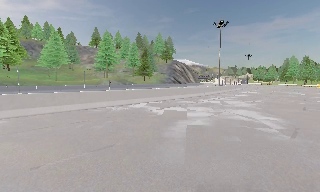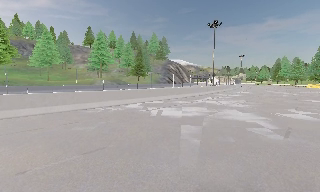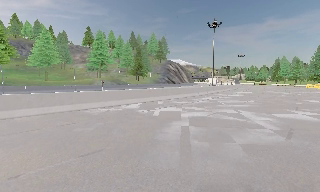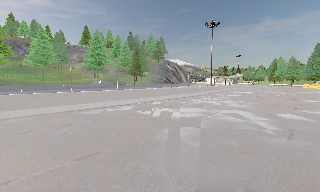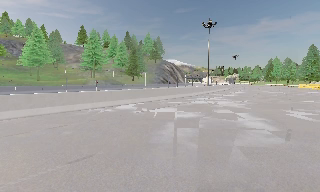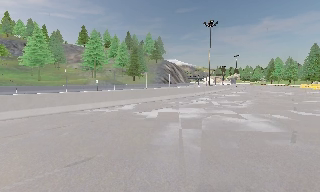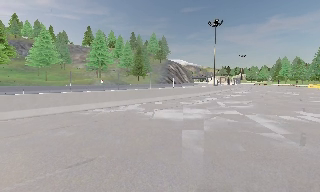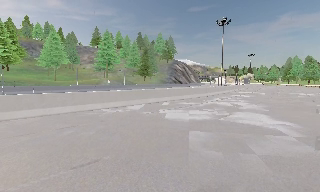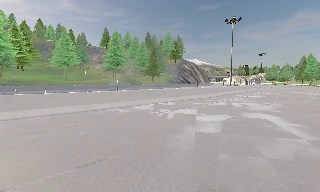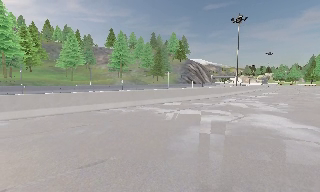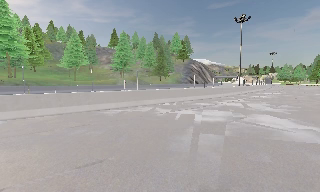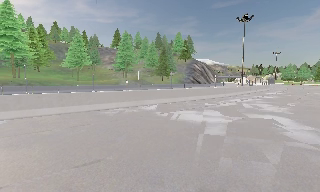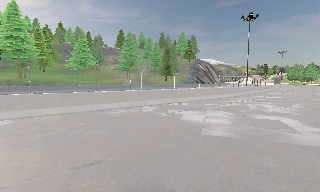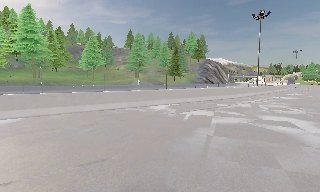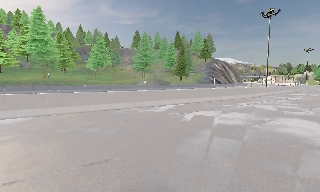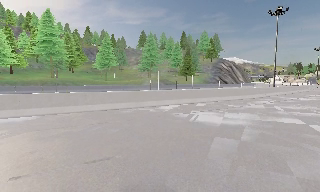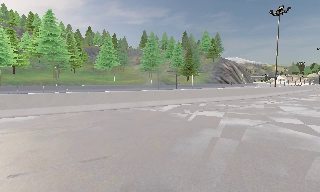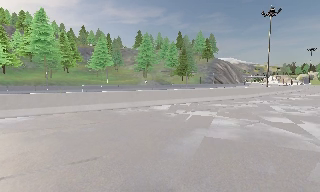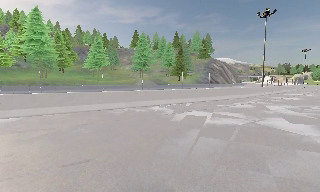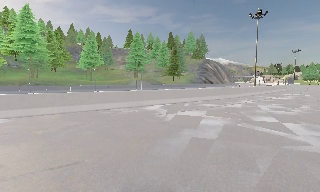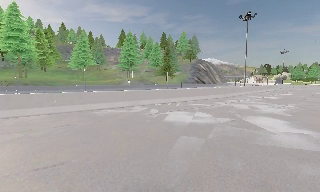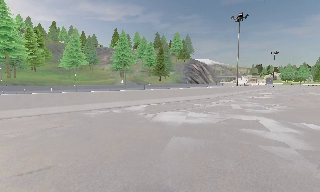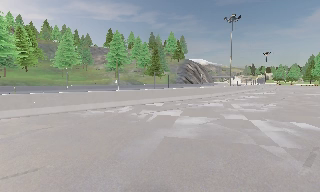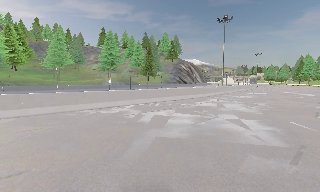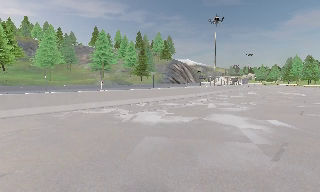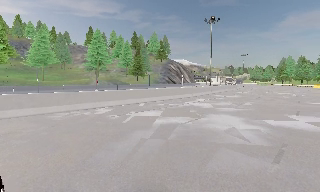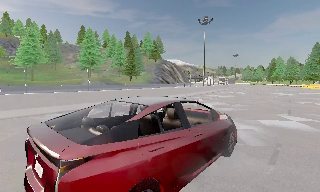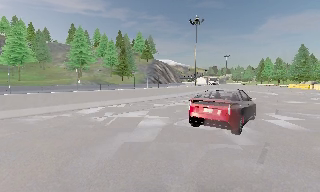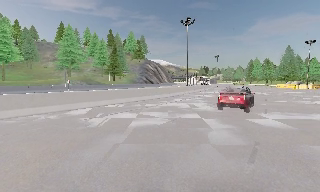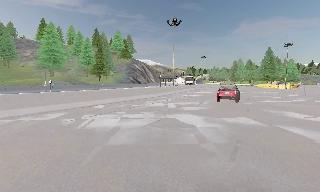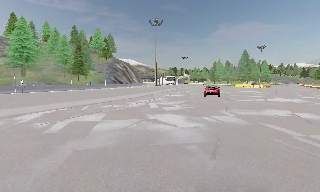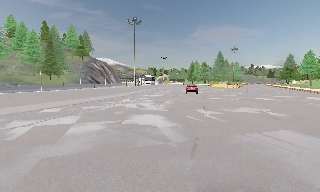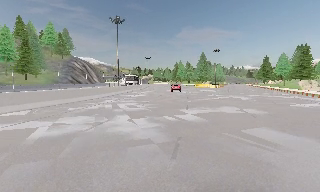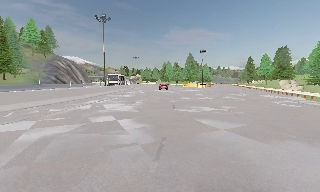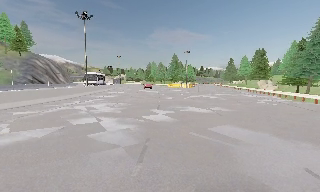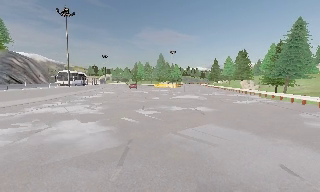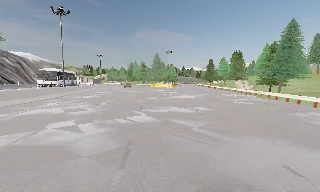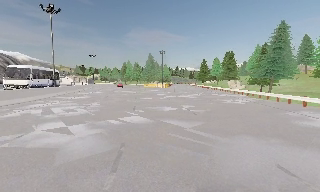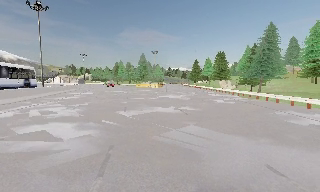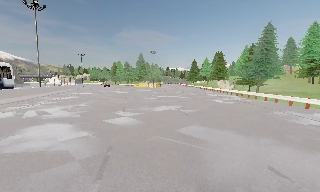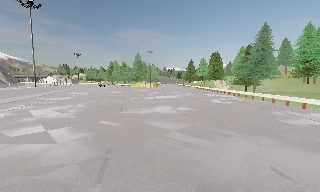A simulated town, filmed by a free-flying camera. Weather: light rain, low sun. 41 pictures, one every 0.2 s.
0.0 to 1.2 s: The camera travels forward, about 0.5 m, so what stands in front looms larger.
1.2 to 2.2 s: The camera shifts only a little, or ends up much as it began.
2.2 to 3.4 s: The camera travels to its right, about 0.5 m.
3.4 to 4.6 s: The camera swings to its right by about 10 degrees, and the scene slides to the left. It travels to its right, about 0.5 m, so close, fixed things drift to the left.
4.6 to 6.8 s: The scene slides to the left, as the camera pans about 45 degrees to its right. It travels forward and to its right, about 1 m.
6.8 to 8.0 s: The camera swings to its right by about 15 degrees, and the scene slides to the left. It travels forward, about 0.5 m, so what stands in front looms larger.
The film runs forward here.
